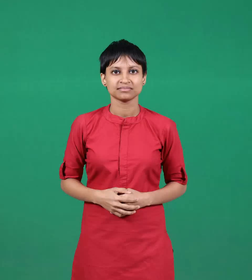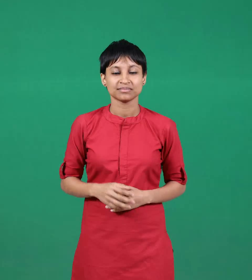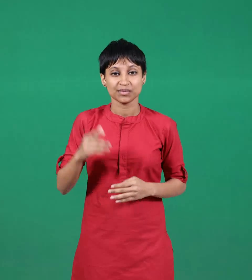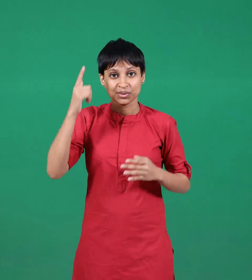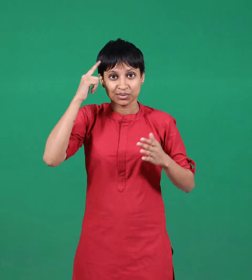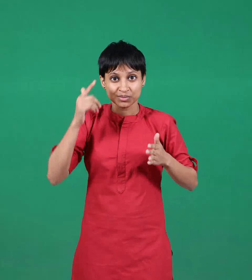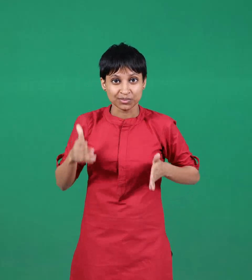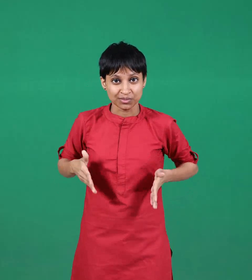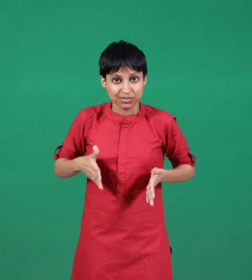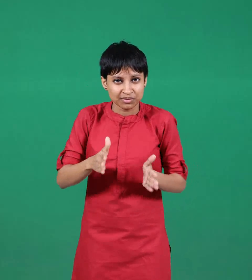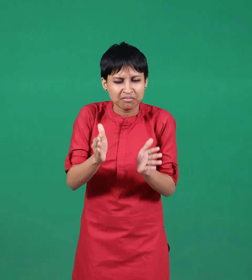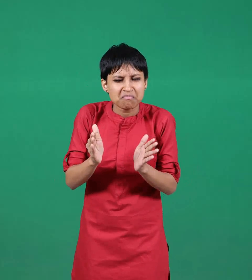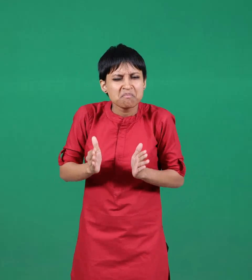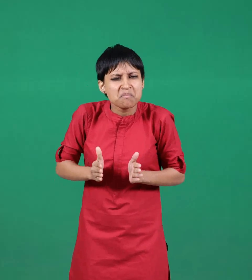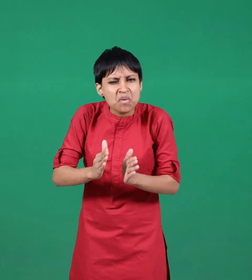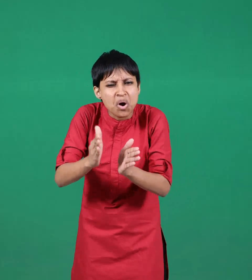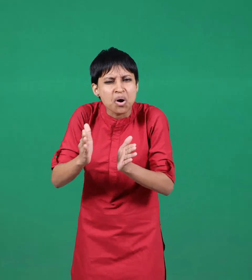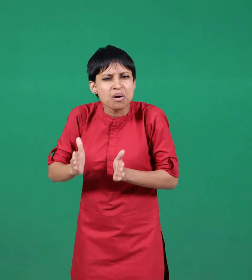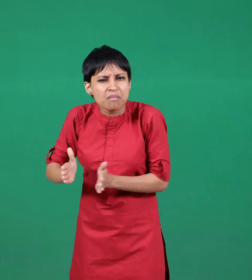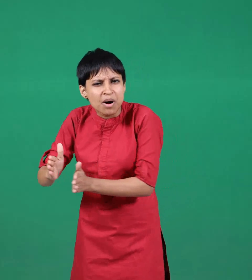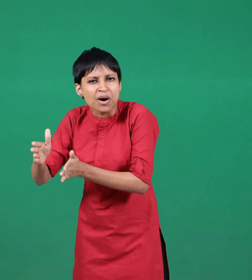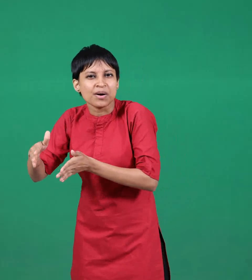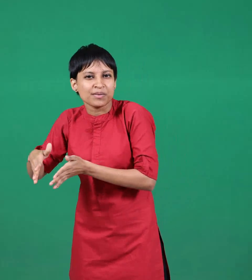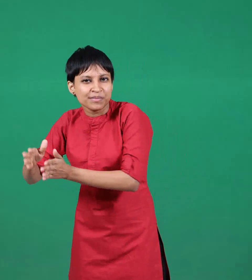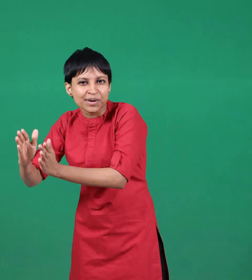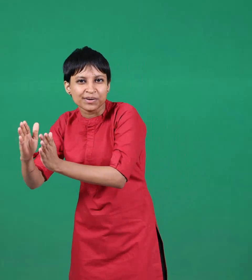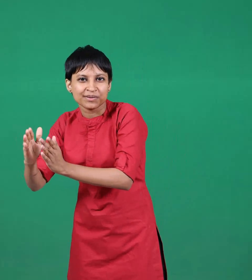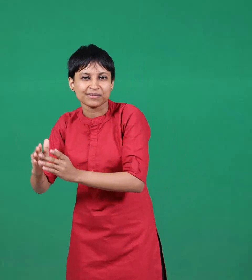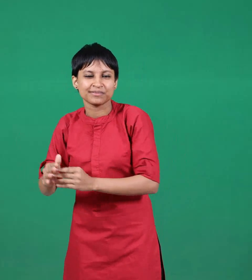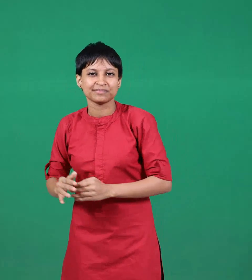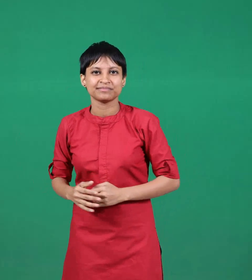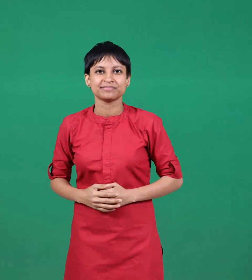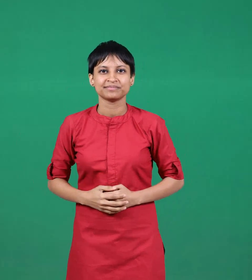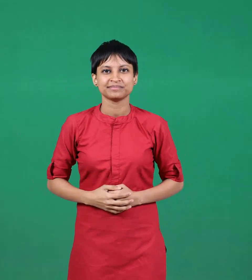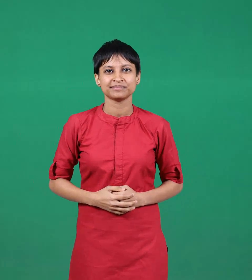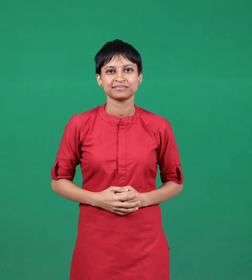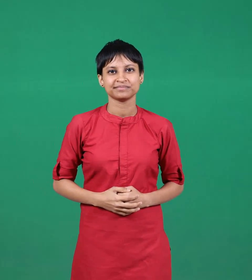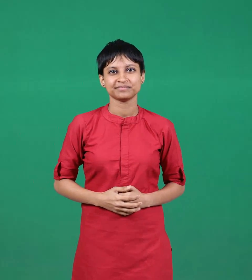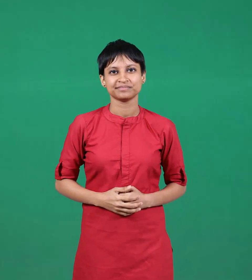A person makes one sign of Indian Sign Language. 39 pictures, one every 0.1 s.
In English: paths
